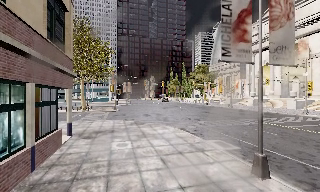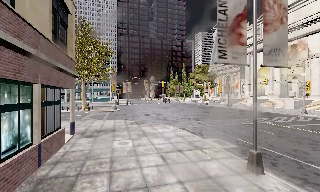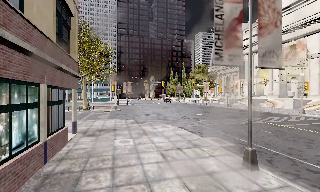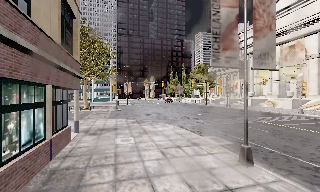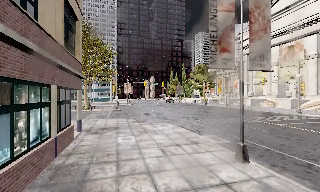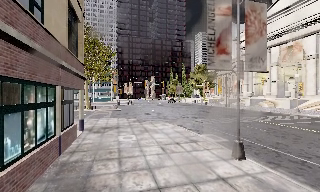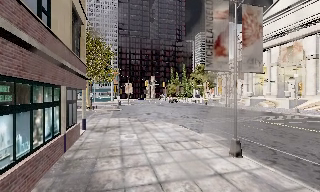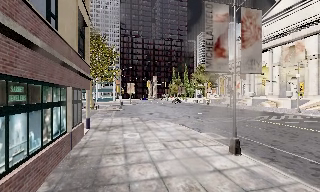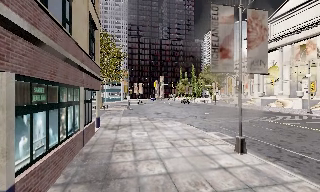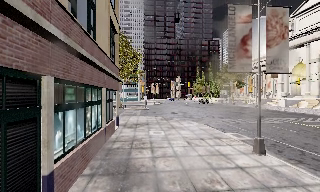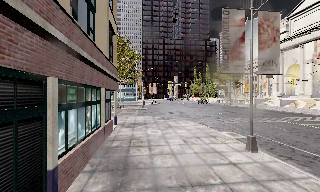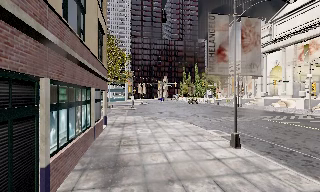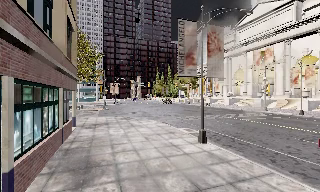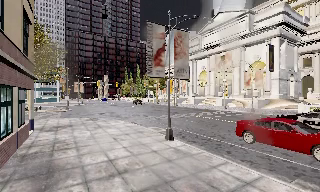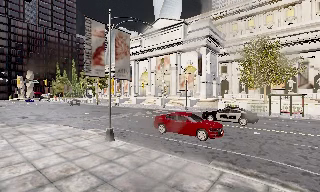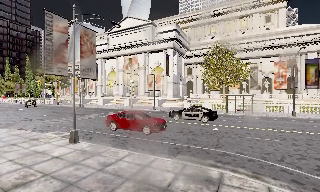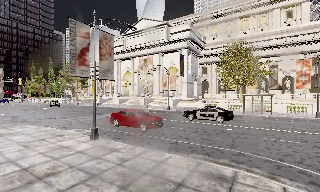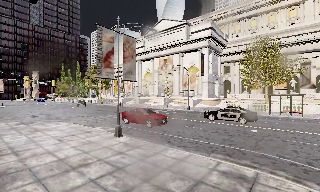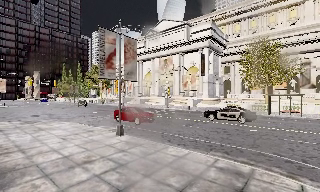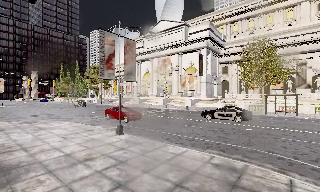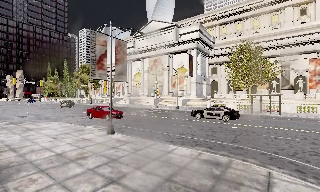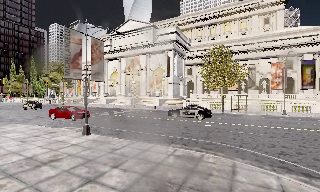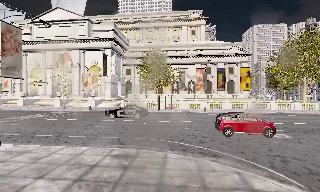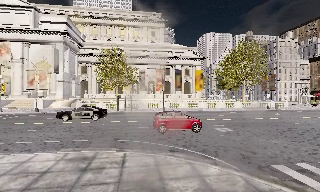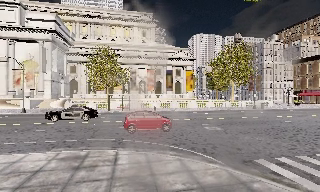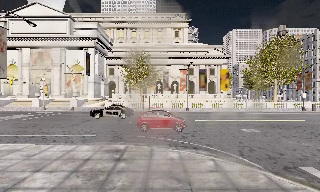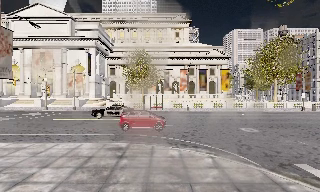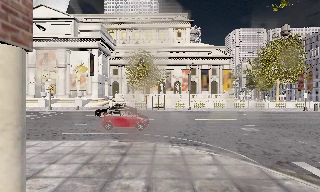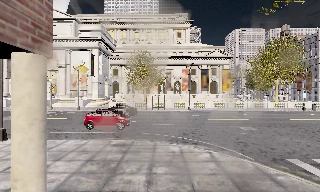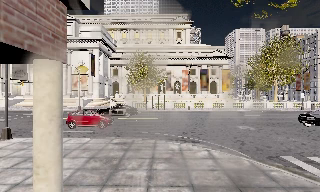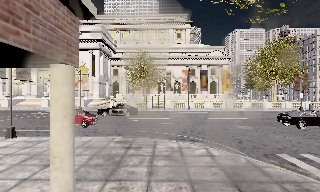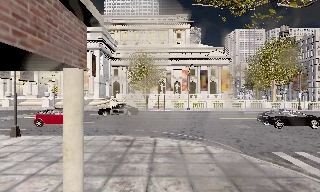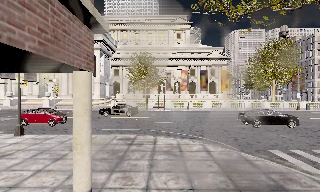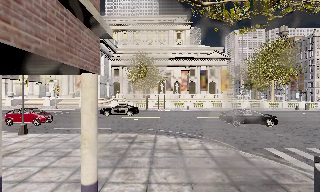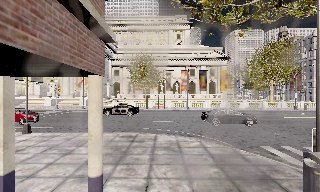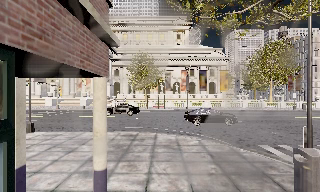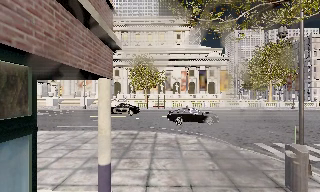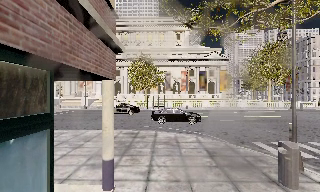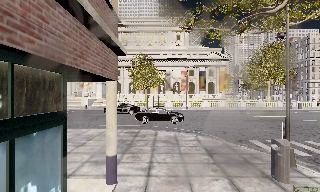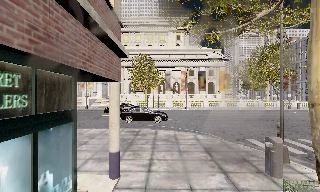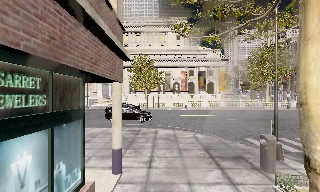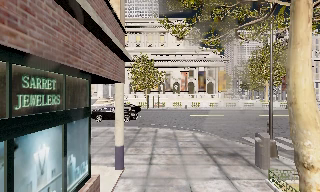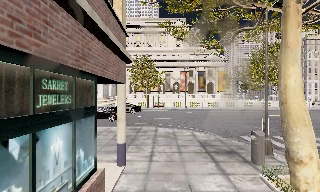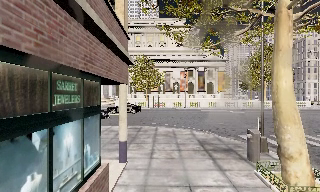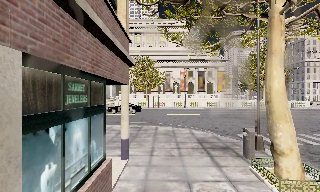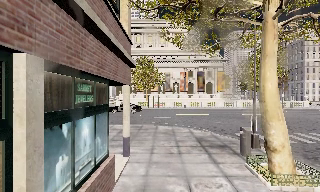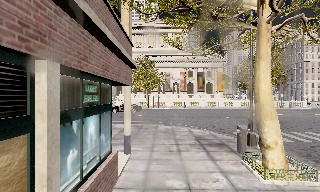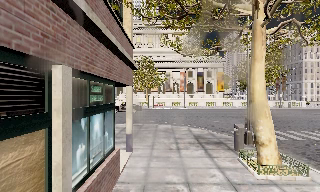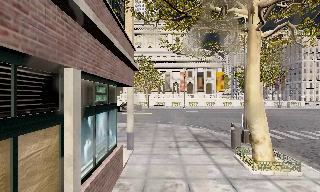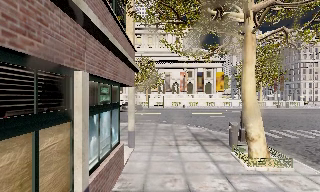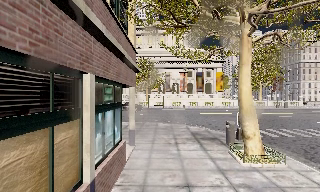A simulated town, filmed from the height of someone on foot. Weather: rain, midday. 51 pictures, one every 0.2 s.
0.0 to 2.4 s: The camera travels backward, about 3.5 m, so what stands in front gets smaller.
2.4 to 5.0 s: The scene slides to the left, as the camera pans about 70 degrees to its right. It travels backward, about 3.5 m.
5.0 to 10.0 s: The camera travels backward, about 7 m, so what stands in front gets smaller.
The film runs backward here.
